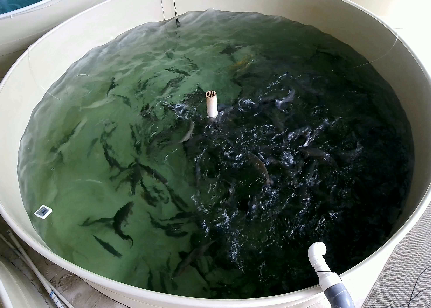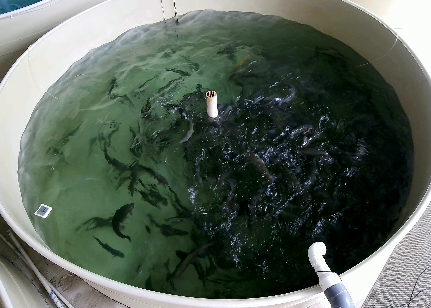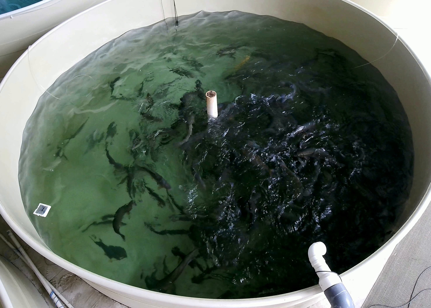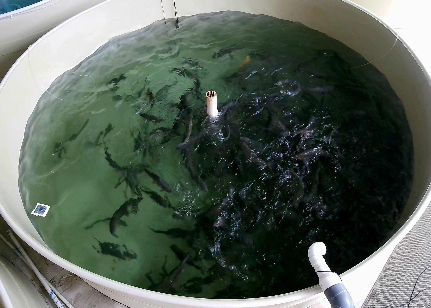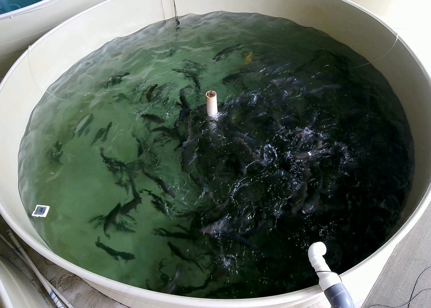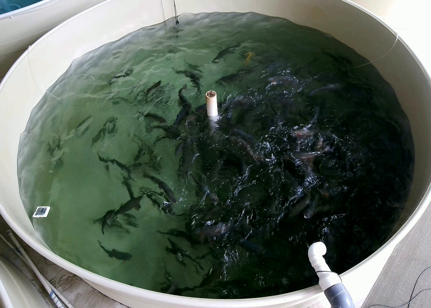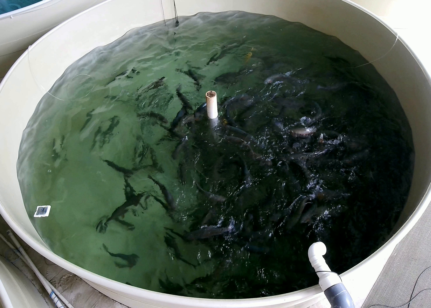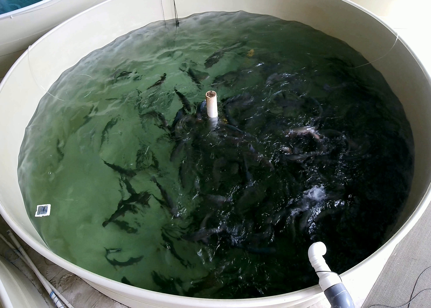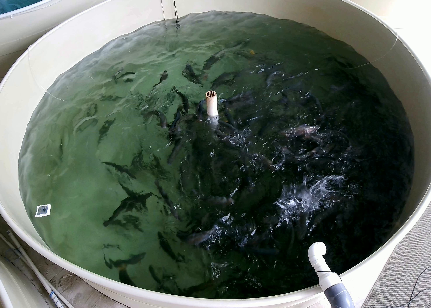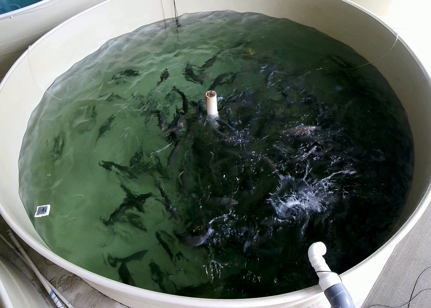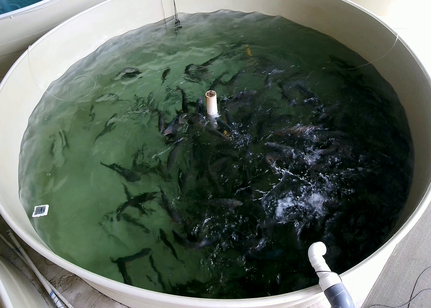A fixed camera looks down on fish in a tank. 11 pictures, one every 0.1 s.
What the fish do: Strong feeding.
